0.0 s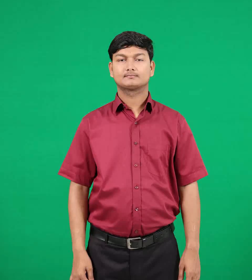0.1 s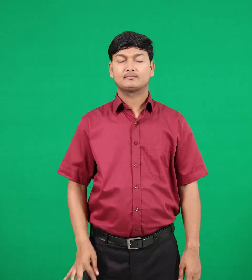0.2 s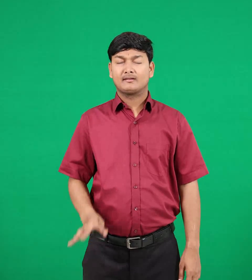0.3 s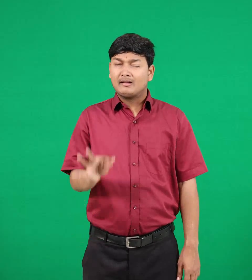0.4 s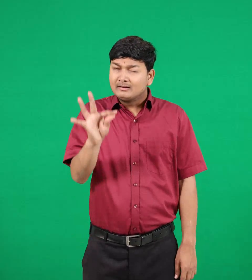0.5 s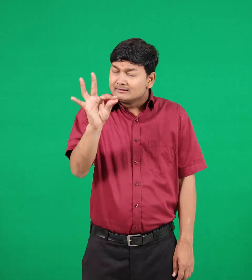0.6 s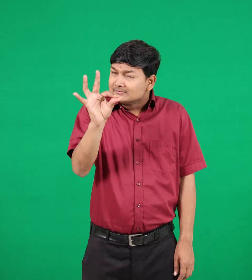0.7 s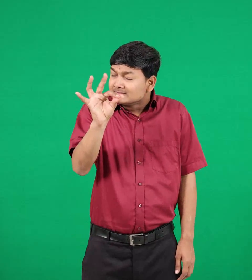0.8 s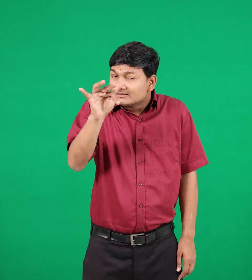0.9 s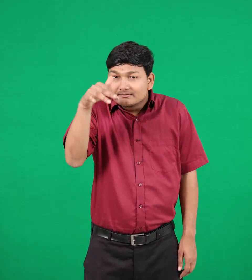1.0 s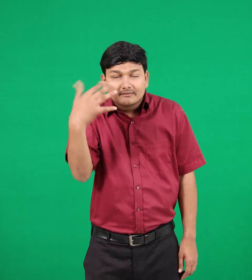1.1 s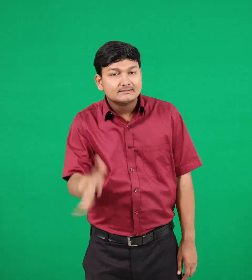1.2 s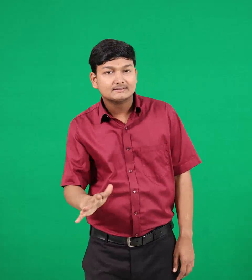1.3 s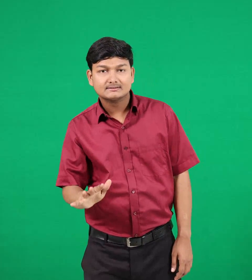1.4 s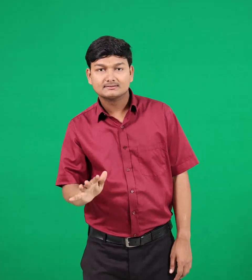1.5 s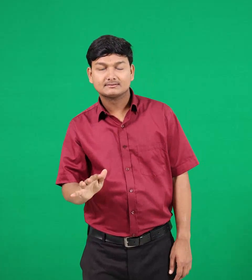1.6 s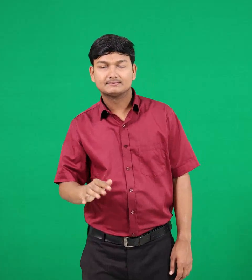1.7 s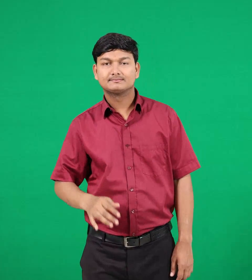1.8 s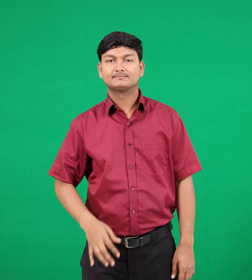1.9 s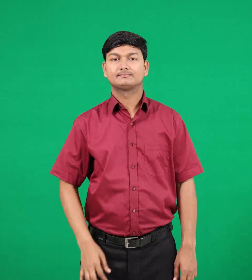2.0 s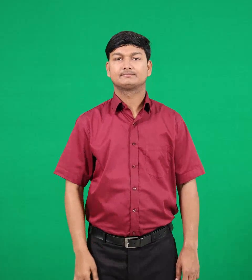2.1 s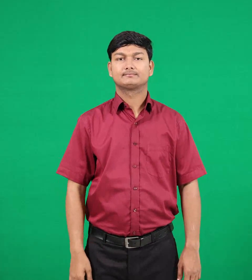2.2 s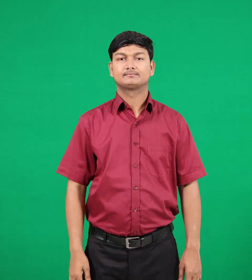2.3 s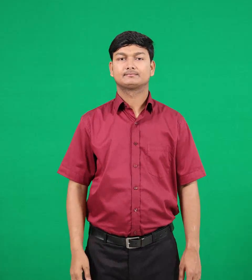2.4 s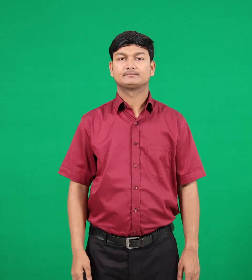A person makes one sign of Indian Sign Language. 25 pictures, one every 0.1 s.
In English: never
